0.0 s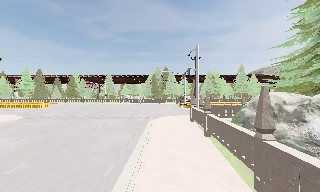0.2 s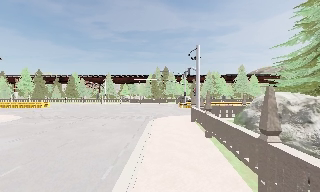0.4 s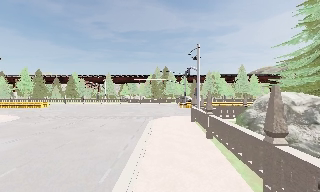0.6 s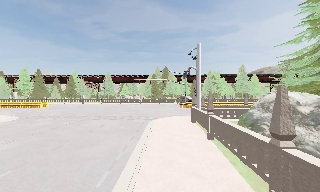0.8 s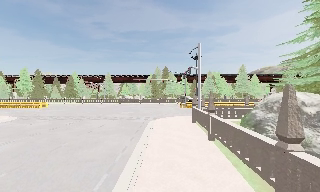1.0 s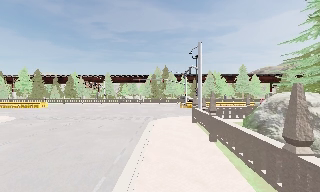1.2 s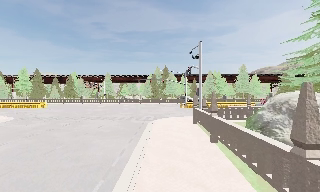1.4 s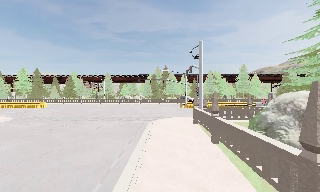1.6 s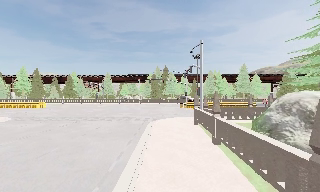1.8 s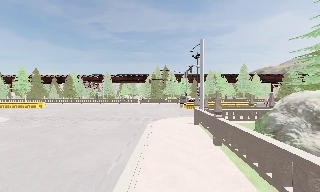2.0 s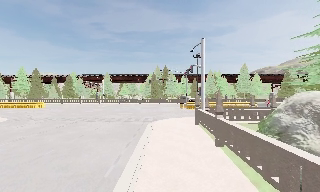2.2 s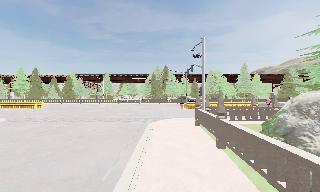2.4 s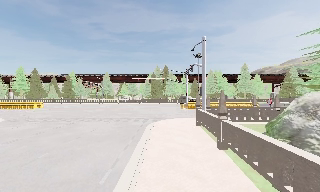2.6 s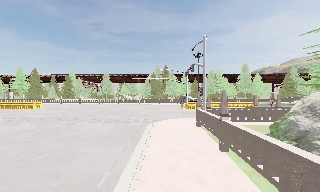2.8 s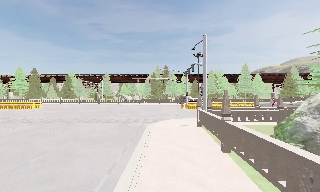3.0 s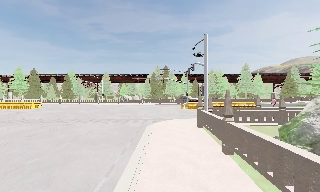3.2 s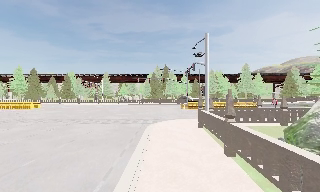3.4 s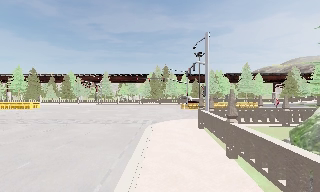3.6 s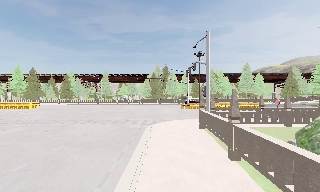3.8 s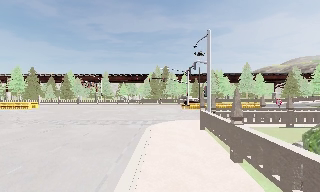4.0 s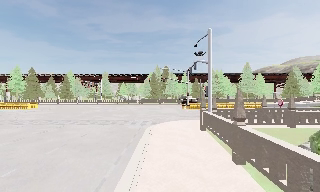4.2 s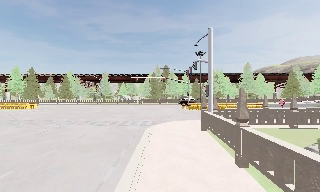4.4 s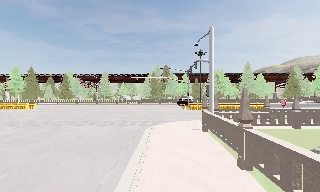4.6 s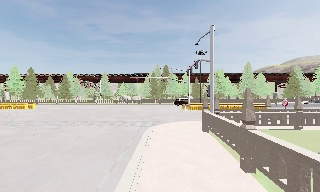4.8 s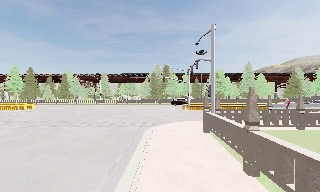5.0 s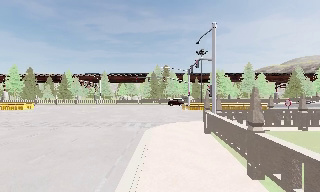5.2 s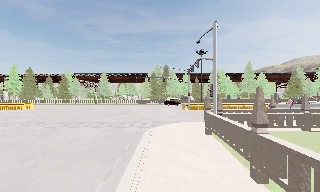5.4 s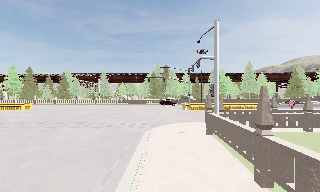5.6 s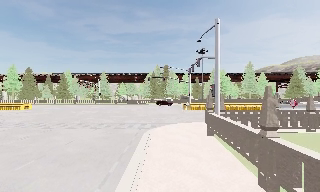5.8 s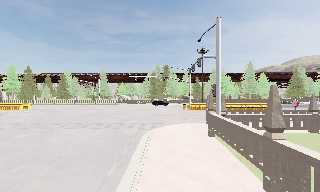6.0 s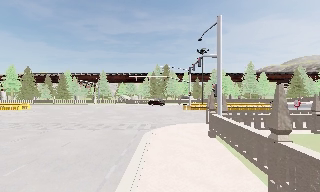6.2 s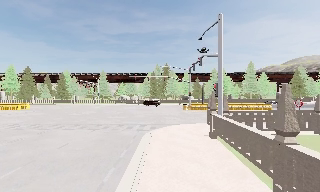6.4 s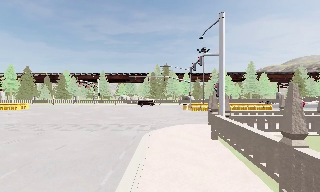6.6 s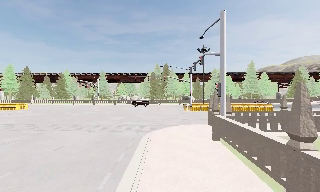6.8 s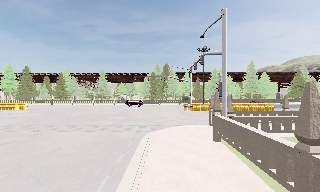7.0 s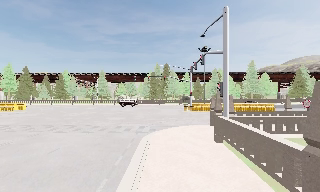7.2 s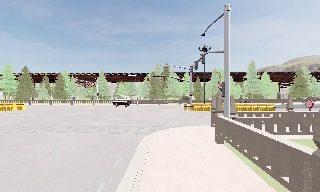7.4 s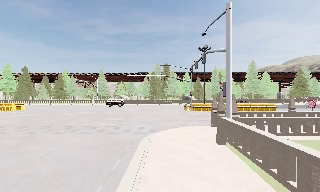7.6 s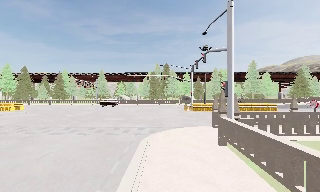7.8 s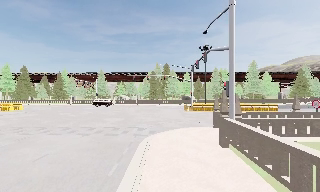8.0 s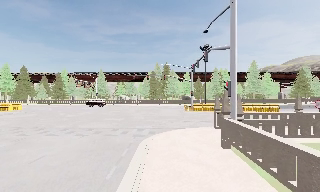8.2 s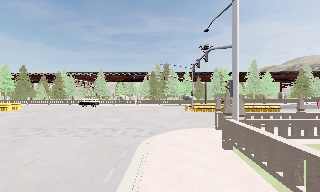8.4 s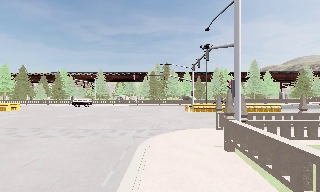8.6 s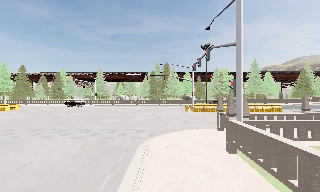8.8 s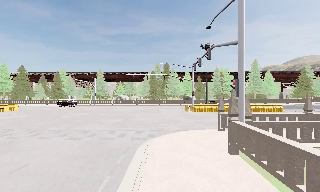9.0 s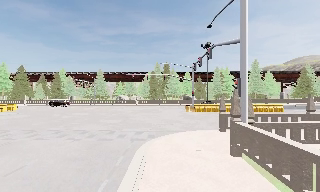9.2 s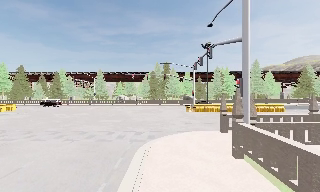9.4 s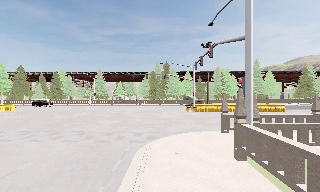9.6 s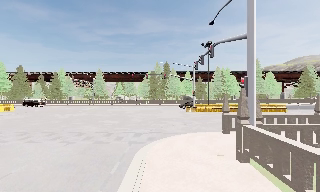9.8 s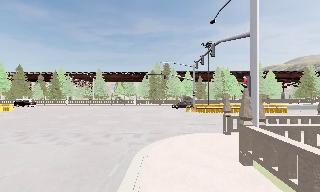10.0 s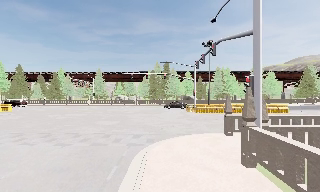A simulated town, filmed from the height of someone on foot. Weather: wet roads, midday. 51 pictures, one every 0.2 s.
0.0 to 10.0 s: The camera travels forward, about 10 m, so what stands in front looms larger.
The film runs forward here.
